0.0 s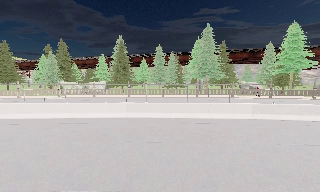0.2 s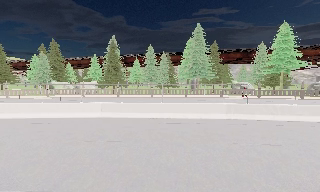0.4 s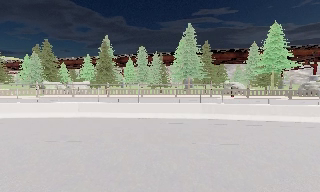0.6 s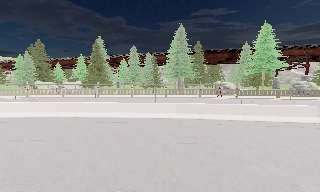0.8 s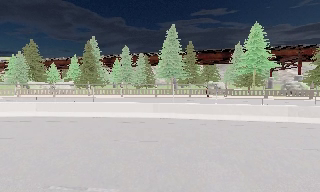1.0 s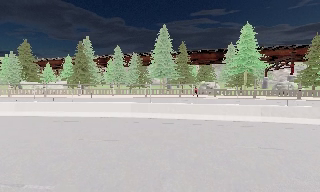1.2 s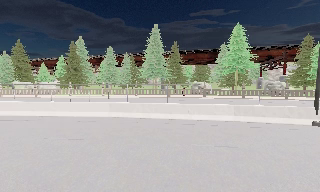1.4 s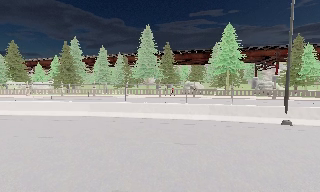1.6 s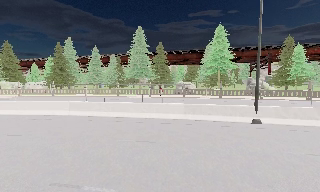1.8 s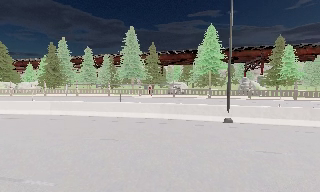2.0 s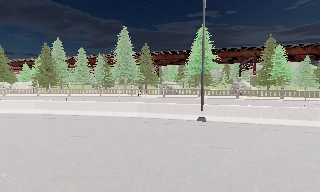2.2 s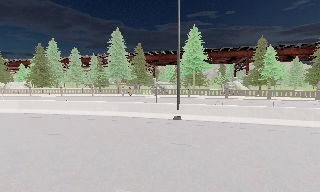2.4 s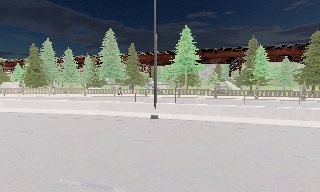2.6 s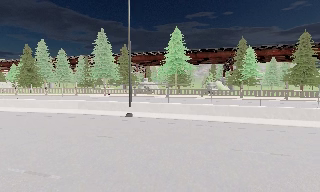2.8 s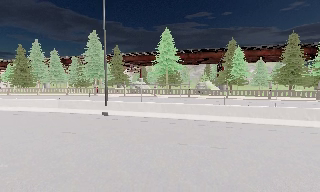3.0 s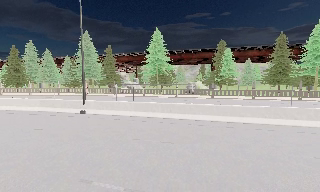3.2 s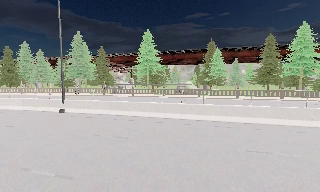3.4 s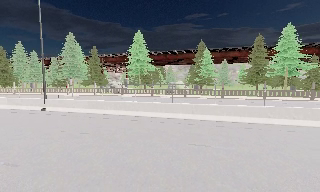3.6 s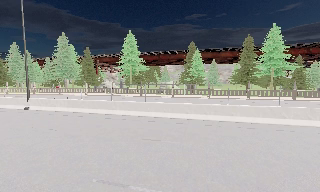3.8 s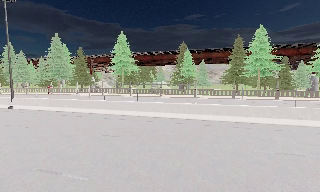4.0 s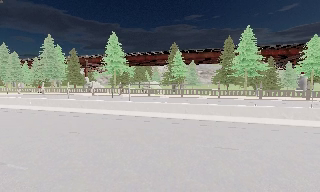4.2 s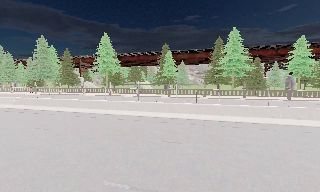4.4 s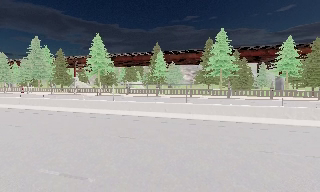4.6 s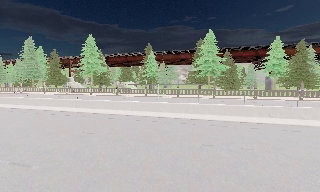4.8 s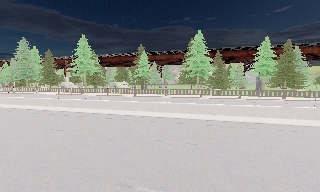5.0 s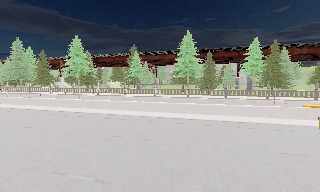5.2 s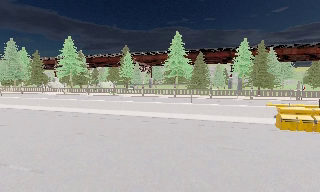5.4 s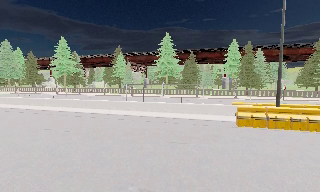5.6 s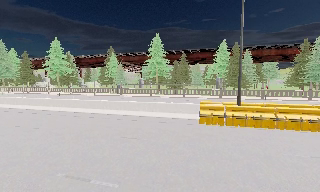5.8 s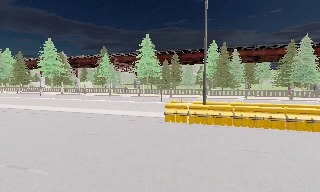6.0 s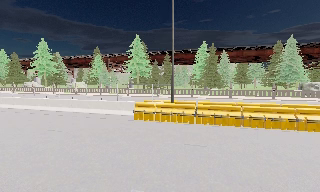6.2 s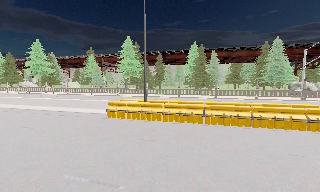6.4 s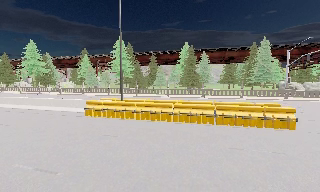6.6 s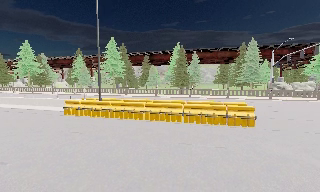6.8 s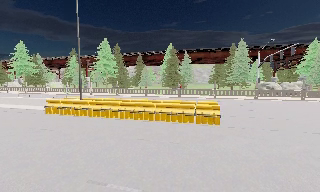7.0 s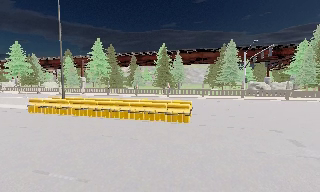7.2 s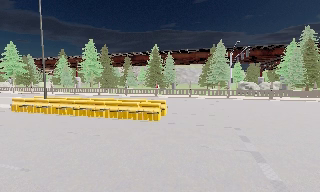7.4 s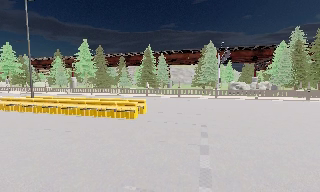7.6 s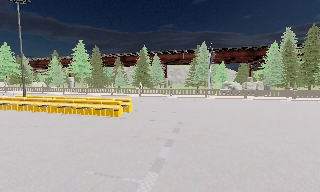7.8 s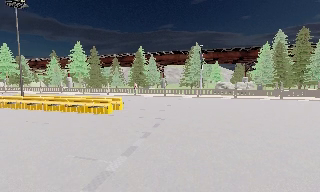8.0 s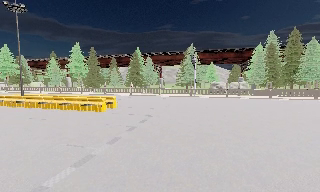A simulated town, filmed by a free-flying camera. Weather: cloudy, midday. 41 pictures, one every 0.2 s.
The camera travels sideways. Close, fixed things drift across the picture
to the left.
0.0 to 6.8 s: The camera travels to its right, about 70 m, so close, fixed things drift to the left.
6.8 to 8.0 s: The camera travels to its right and backward, about 11 m, so close, fixed things drift to the left.
The film runs forward here.
